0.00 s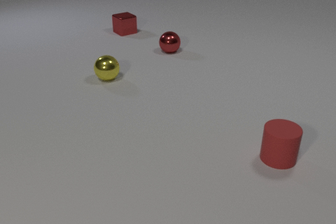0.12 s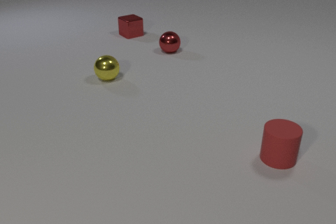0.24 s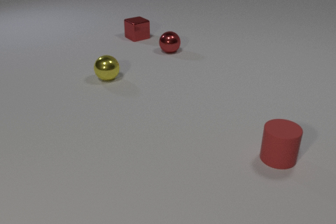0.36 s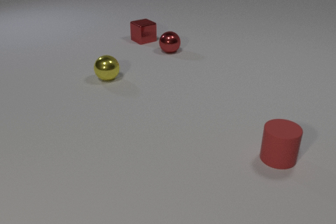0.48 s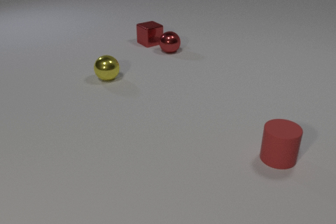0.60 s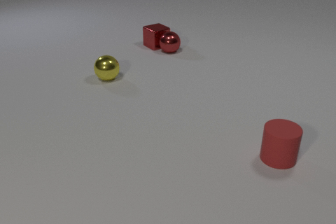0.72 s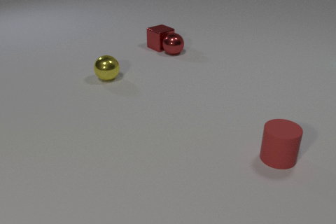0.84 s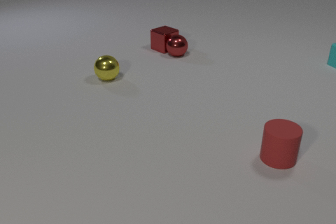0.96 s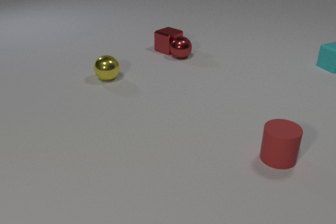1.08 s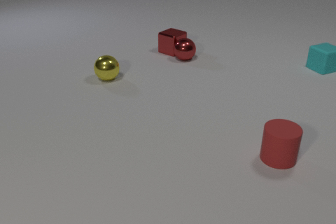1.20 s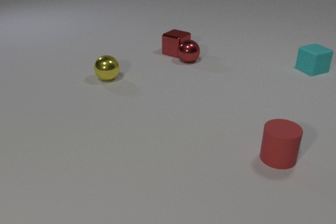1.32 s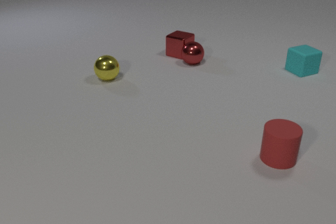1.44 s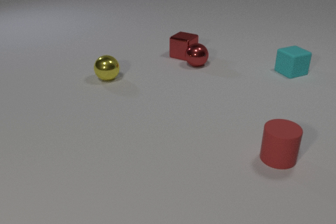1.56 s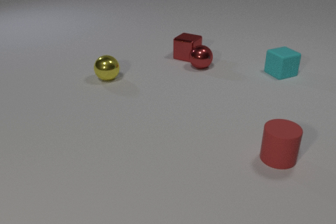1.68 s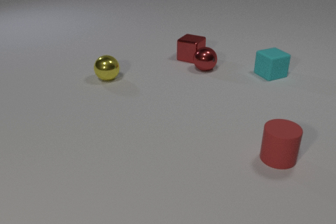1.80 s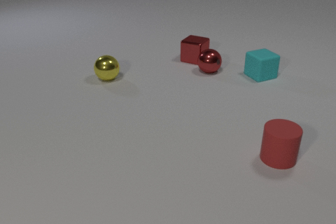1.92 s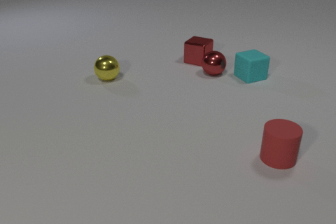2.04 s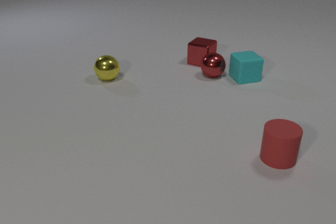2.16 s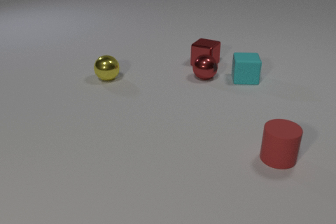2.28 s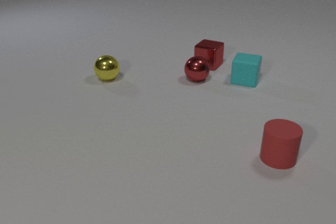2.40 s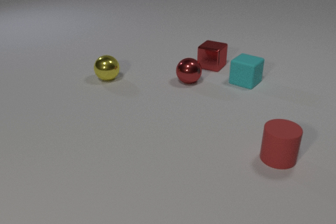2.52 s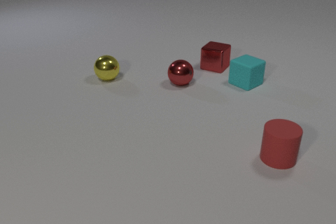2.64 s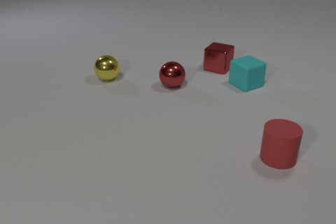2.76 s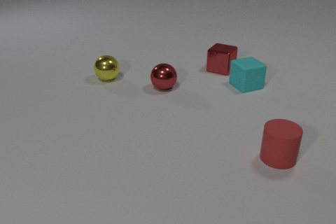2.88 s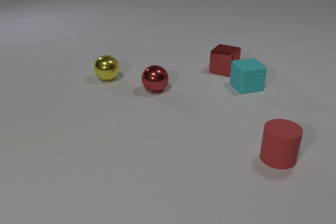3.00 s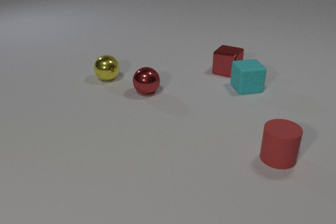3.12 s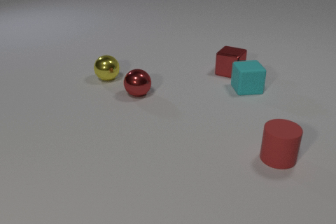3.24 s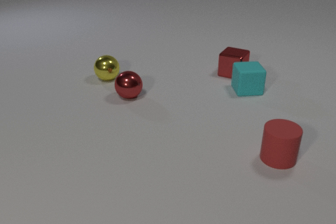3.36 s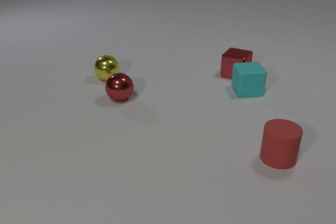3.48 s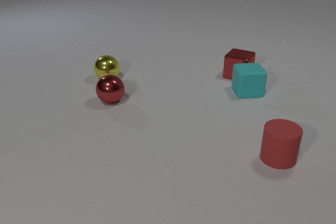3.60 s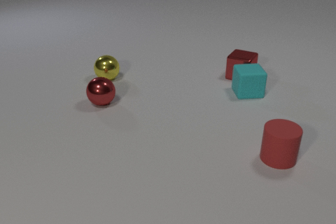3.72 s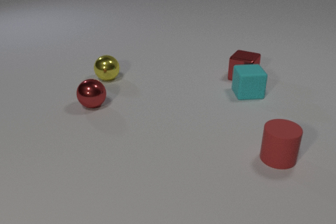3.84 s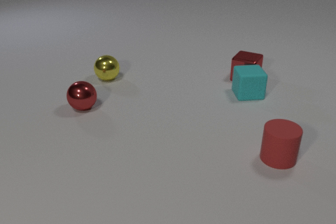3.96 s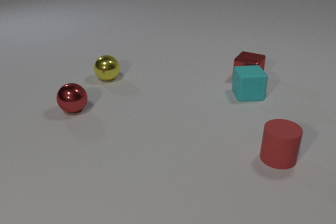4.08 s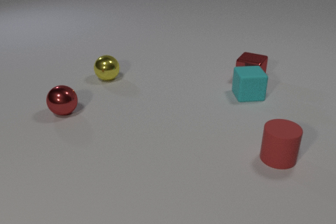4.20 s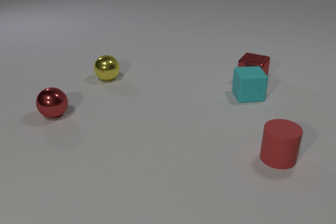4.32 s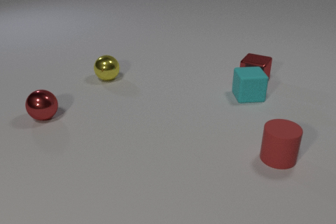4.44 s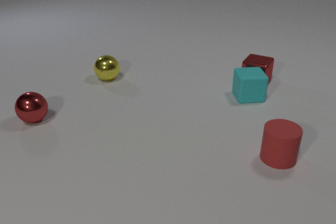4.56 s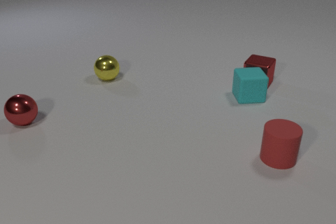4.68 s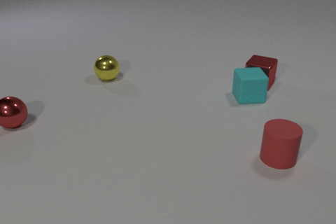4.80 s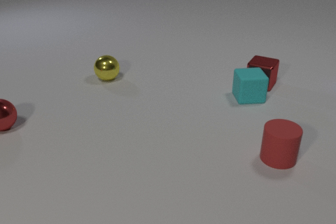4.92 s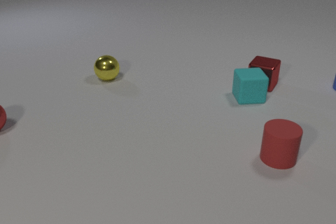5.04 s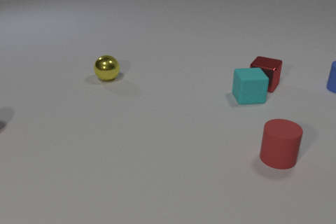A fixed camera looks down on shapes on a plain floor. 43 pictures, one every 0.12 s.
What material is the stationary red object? rubber.
What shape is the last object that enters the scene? cylinder.
Are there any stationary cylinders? yes.
0.00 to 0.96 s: The red metal cube slides toward the camera and to the right. The red metal sphere rolls toward the camera and to the right. The cyan rubber cube comes in at the right edge, slides to the left and toward the camera. The red metal cube and the red metal sphere collide.
0.96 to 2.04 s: The red metal cube slides to the right and toward the camera. The red metal sphere rolls toward the camera and to the right. The cyan rubber cube slides to the left and toward the camera. The red metal sphere and the cyan rubber cube collide.
2.04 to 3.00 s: The red metal cube slides to the right and toward the camera. The red metal sphere rolls to the left and toward the camera. The cyan rubber cube slides toward the camera, spins clockwise seen from above by about 90 degrees, its near face sliding to the left.
3.00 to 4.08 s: The red metal cube slides to the right and toward the camera. The red metal sphere rolls to the left. The cyan rubber cube slides toward the camera.
4.08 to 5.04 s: The red metal cube slides to the right and toward the camera. The red metal sphere rolls to the left, leaves at the left edge. The blue rubber cylinder comes in at the right edge, slides to the left.
